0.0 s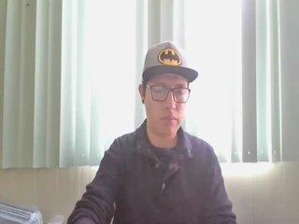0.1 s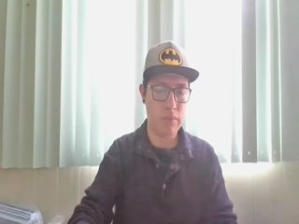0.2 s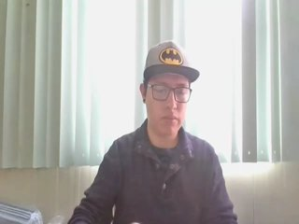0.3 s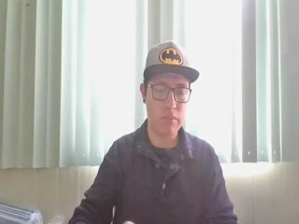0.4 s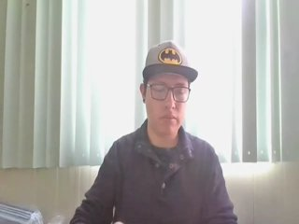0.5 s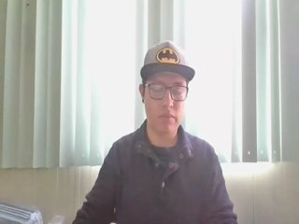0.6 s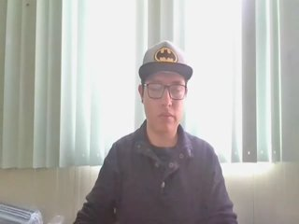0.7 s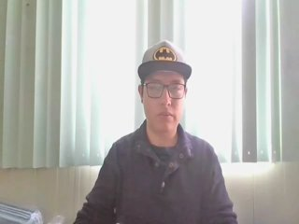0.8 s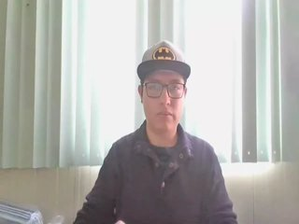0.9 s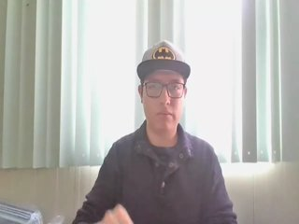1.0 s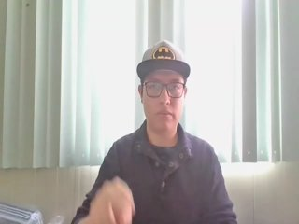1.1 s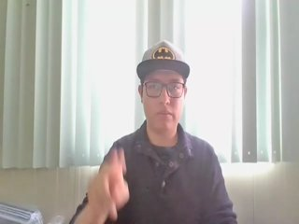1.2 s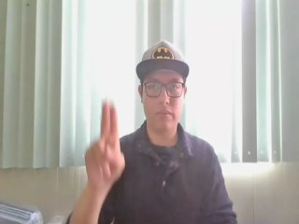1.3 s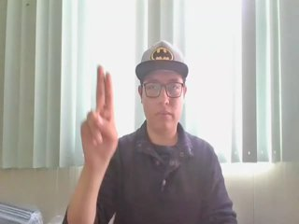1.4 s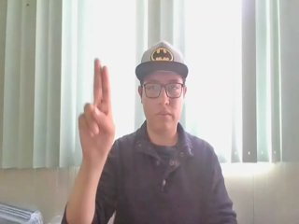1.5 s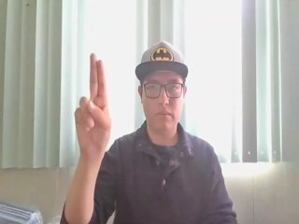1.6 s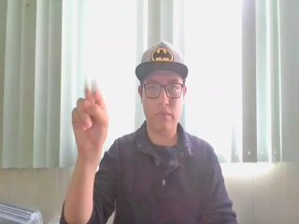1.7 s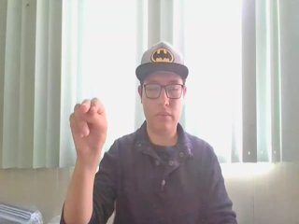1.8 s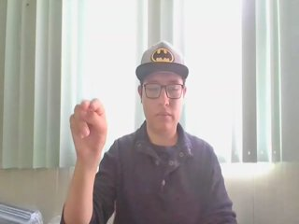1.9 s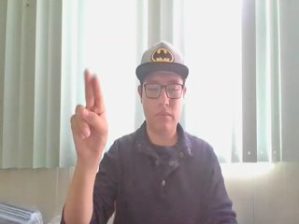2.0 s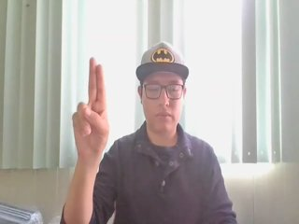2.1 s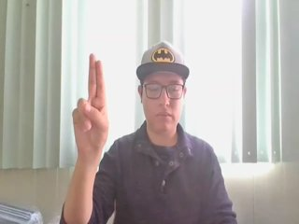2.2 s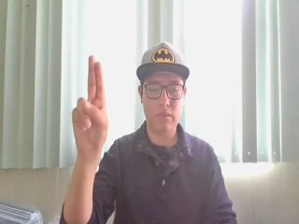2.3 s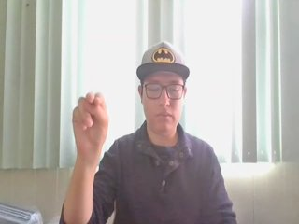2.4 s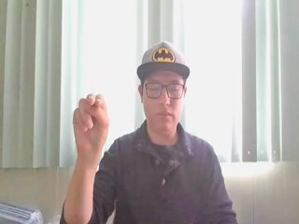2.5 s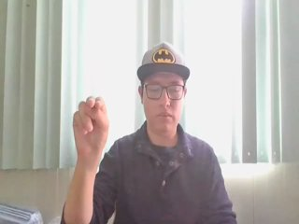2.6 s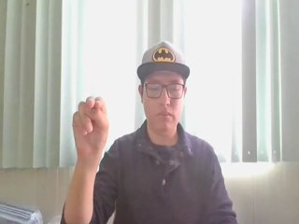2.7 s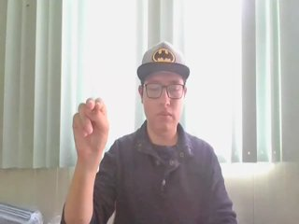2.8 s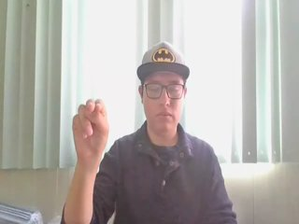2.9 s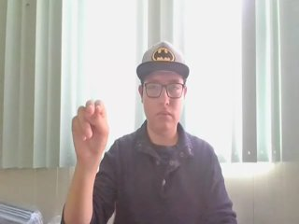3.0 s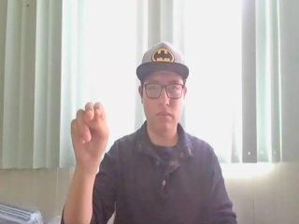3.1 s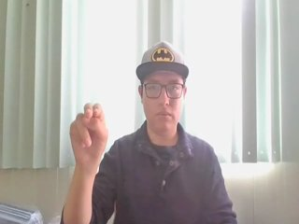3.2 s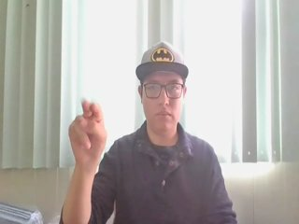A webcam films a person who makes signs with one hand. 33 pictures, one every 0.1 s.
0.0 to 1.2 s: Non-gesture.
1.3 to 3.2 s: Double click with two fingers.
